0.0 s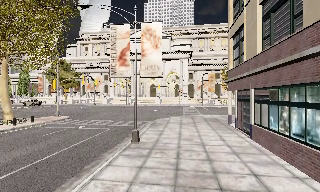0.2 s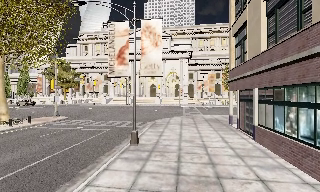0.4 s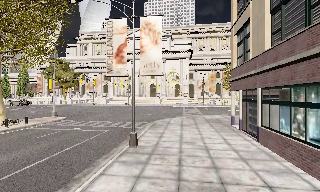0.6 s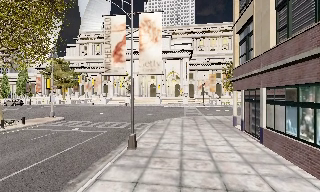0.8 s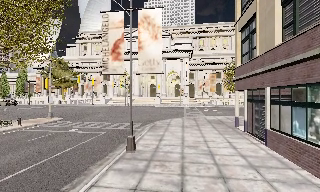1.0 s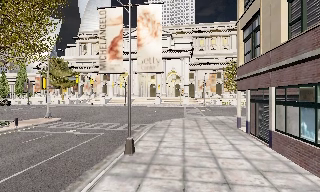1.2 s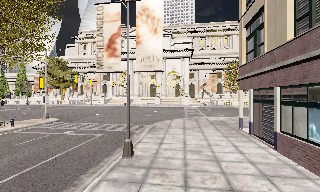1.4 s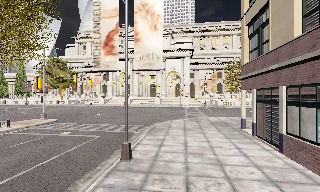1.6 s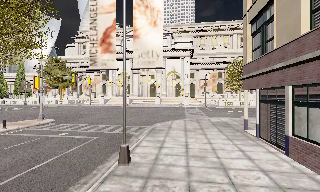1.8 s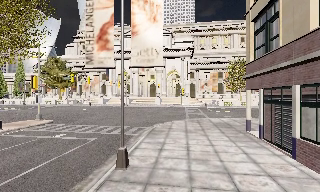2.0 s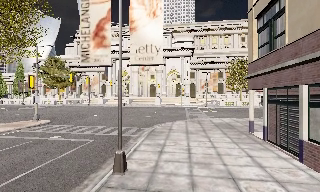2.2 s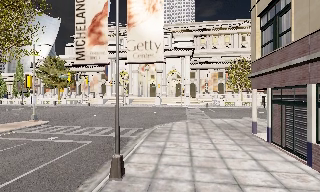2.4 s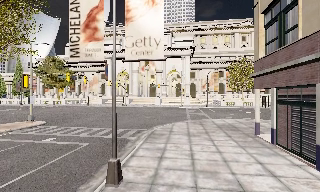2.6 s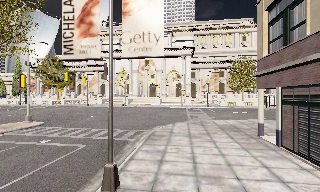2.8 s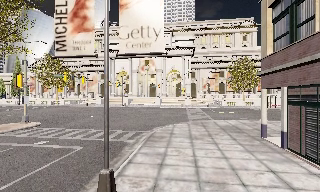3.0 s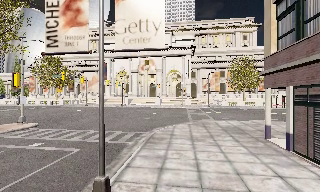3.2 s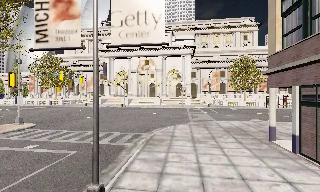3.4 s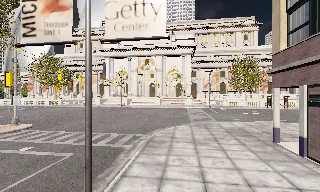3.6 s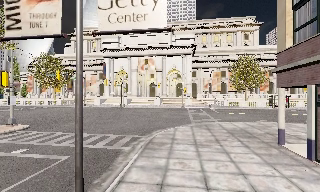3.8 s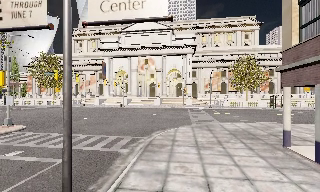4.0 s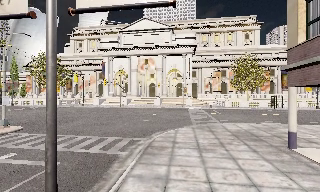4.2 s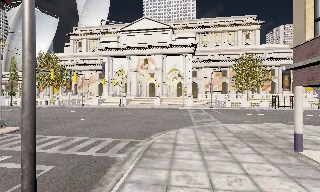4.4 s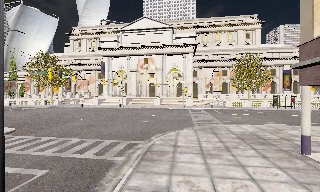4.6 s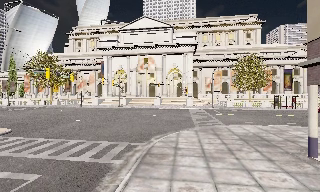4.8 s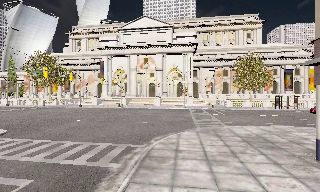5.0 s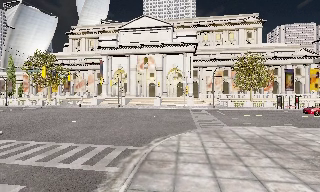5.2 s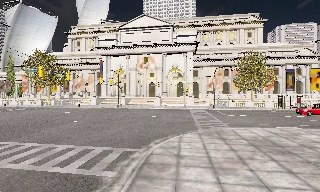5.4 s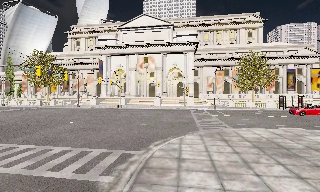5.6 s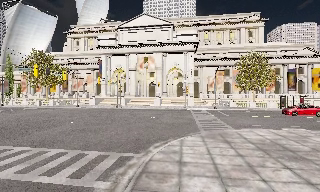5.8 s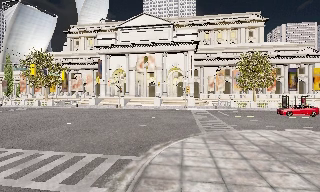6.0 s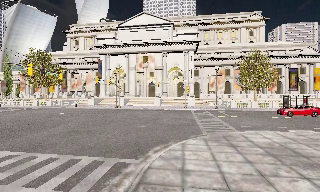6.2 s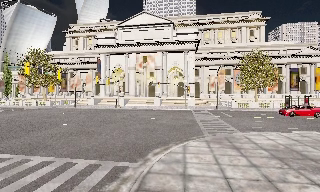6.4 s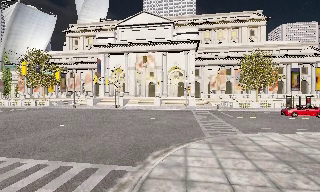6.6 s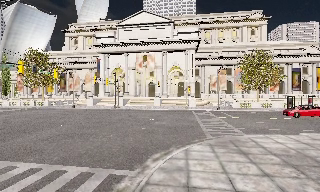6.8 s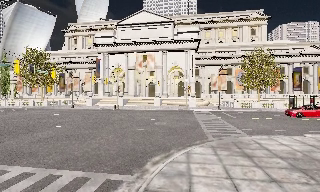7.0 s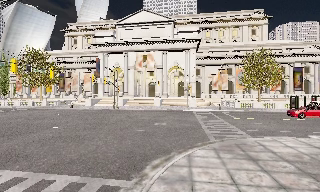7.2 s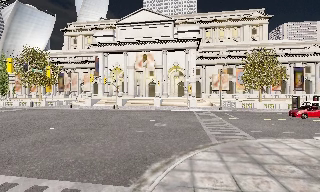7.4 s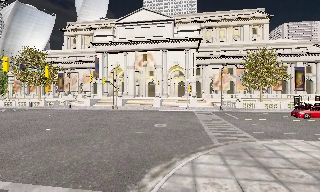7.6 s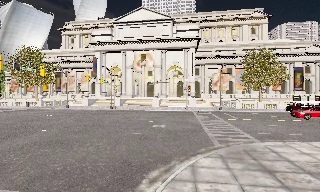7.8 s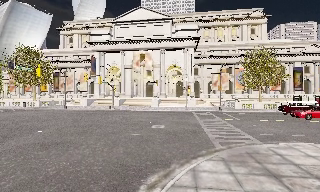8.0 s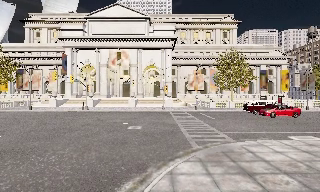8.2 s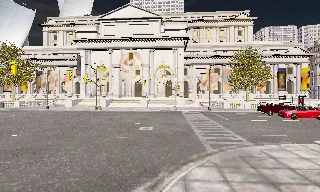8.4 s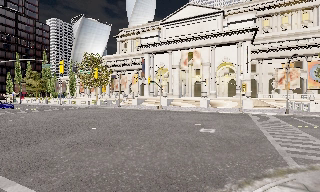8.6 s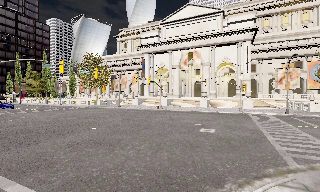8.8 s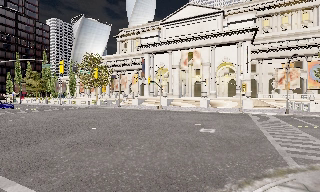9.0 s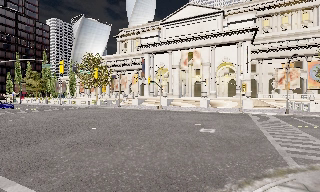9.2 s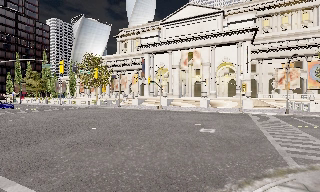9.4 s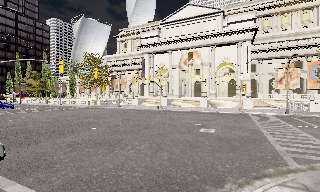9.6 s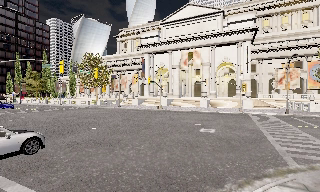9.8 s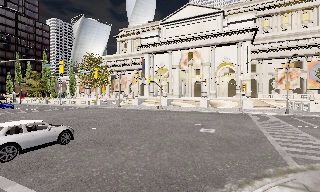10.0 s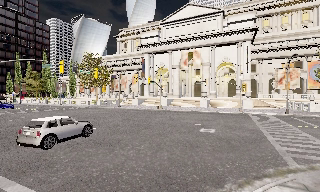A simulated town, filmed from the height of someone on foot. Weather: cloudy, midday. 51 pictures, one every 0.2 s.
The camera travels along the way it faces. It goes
forward.
0.0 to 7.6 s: The camera travels forward, about 13 m, so what stands in front looms larger.
7.6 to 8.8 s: The camera swings to its left by about 15 degrees, and the scene slides to the right. It travels forward, about 1.5 m, so what stands in front looms larger. It loses speed.
8.8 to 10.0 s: The camera keeps its place and its aim.
The film runs forward here.
